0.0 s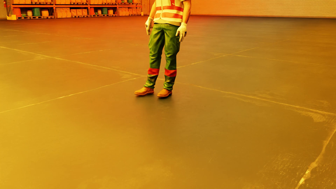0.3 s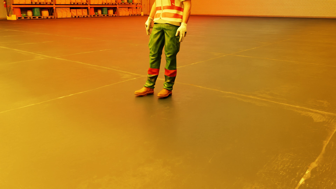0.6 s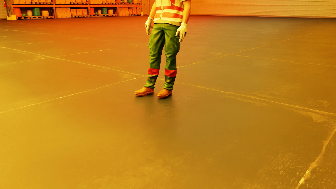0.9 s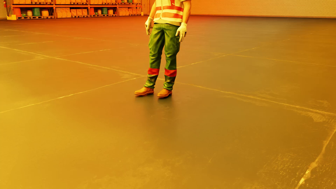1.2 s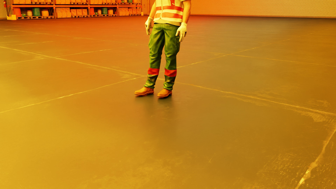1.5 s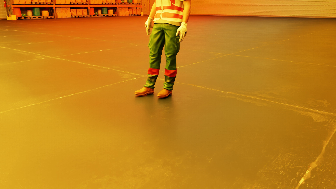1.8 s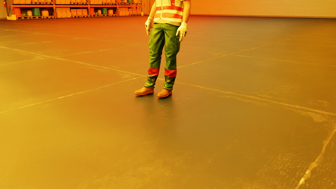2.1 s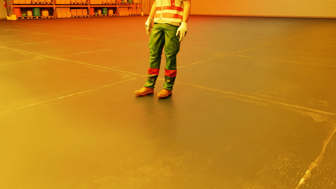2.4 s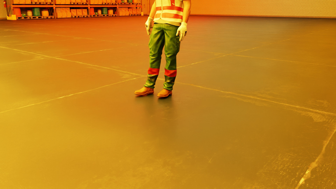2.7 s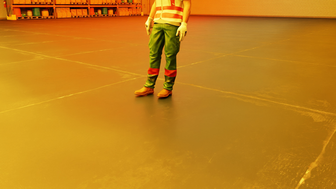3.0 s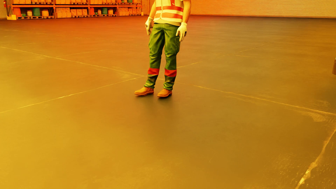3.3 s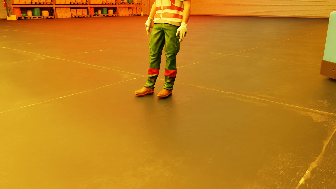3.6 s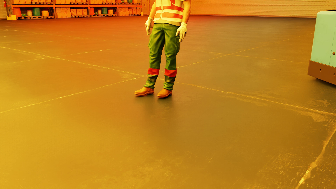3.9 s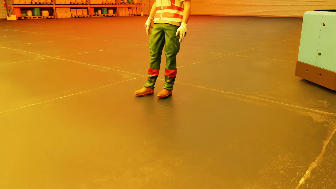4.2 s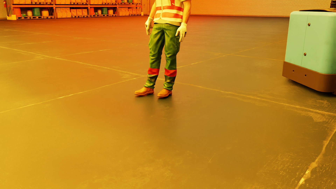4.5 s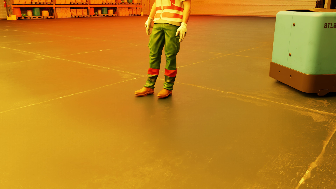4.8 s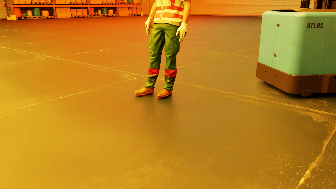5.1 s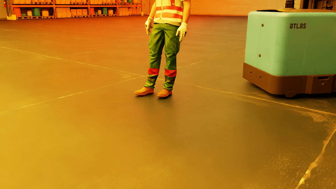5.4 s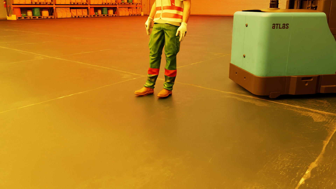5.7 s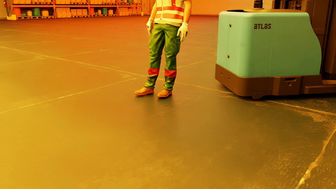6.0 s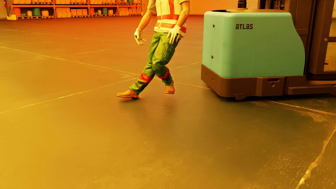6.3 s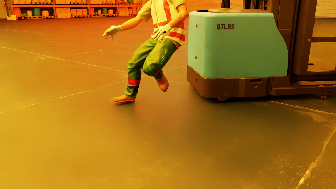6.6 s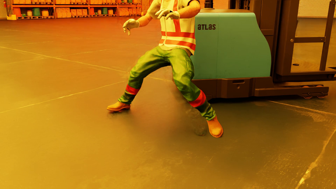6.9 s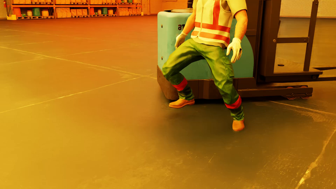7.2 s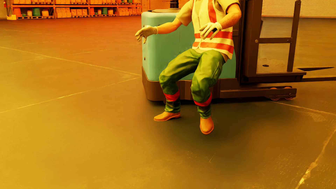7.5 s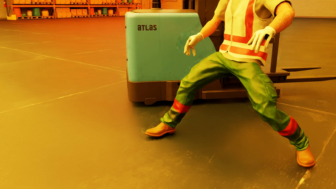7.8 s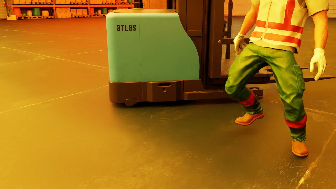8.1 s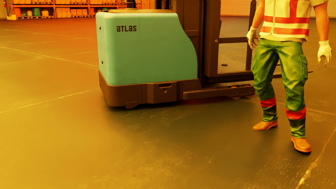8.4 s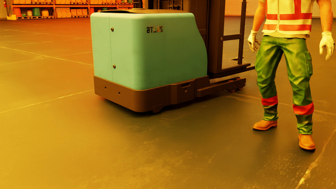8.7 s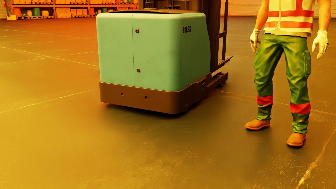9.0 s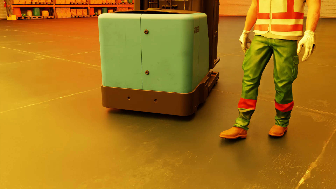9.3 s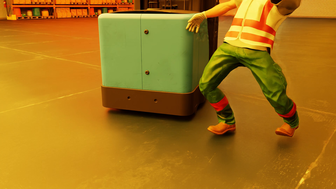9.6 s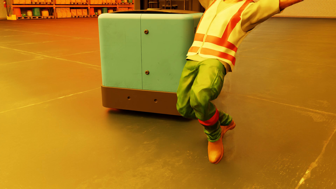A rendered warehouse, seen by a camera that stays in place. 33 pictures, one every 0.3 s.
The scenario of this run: Near miss between a forklift and a person.
